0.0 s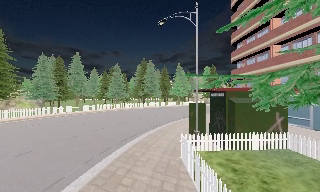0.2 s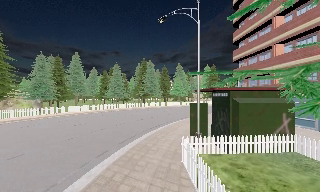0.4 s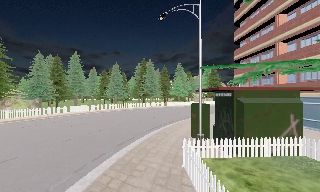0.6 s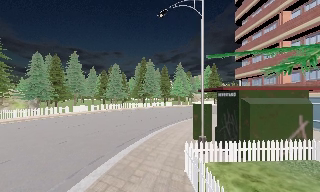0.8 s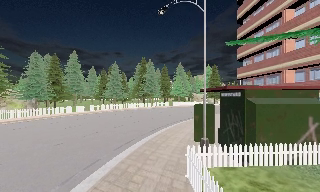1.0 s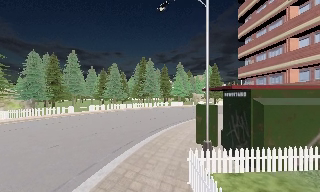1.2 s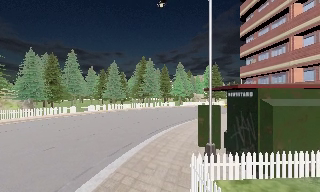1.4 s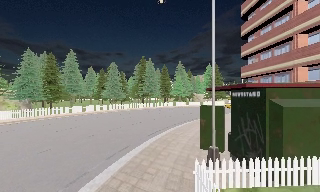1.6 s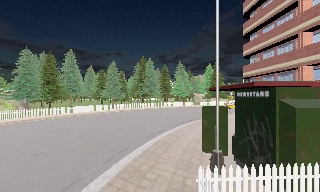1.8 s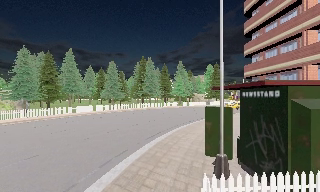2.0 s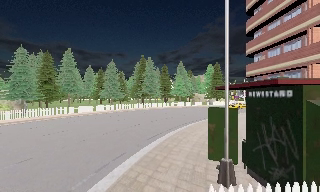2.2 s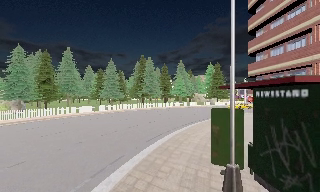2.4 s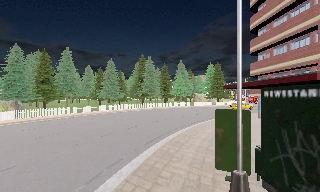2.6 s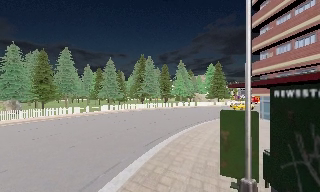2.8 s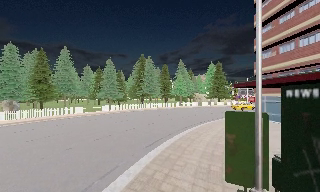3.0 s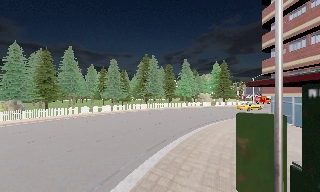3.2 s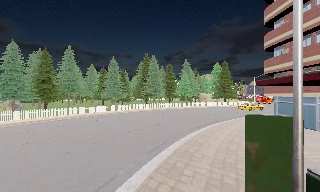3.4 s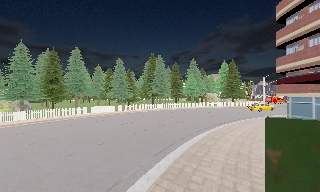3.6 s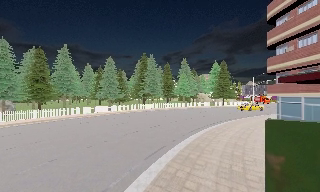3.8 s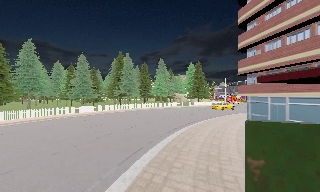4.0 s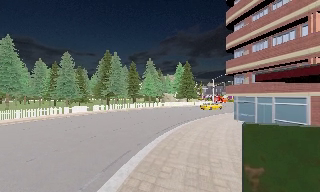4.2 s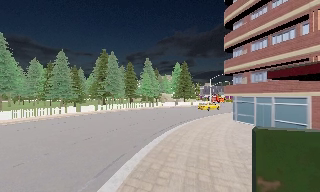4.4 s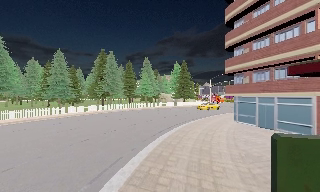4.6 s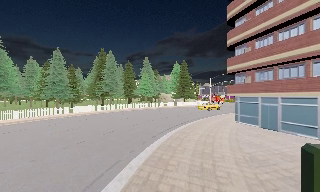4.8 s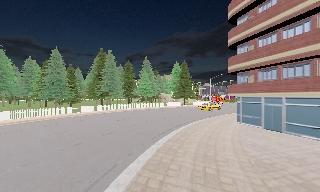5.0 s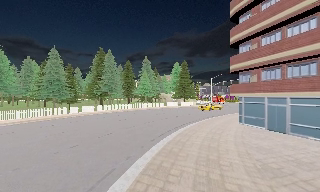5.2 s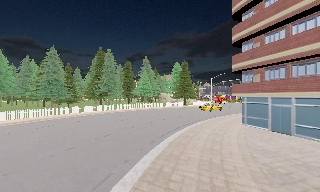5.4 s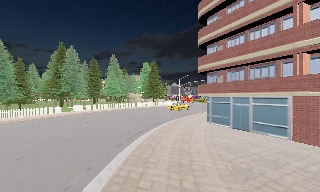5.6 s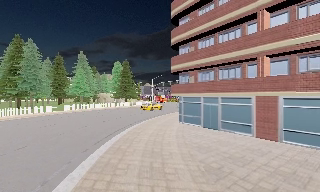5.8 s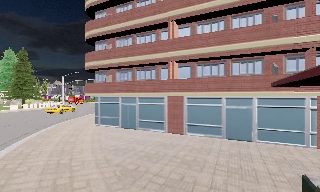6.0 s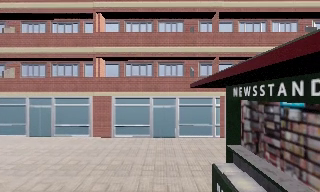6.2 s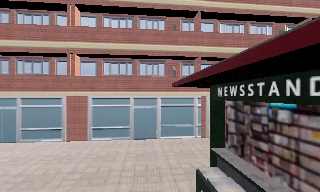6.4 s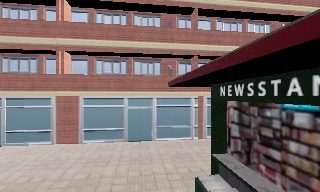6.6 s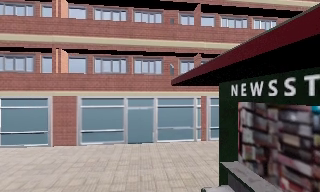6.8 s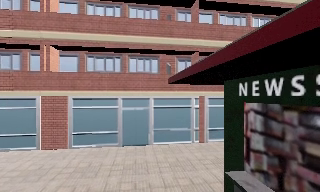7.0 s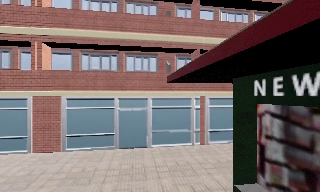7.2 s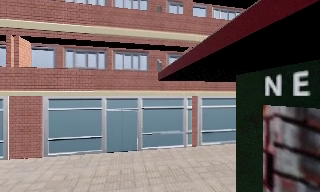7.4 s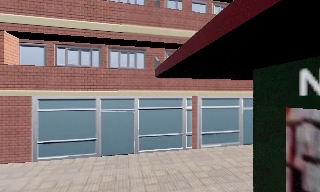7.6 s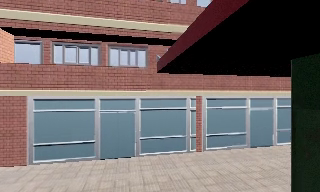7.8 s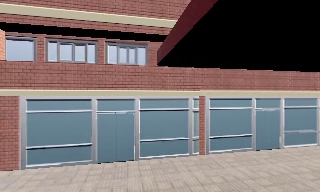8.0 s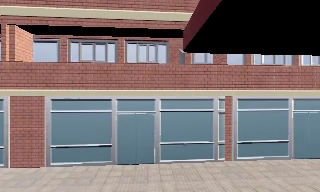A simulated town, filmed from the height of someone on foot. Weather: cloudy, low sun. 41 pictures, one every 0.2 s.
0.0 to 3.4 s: The camera travels forward, about 6 m, so what stands in front looms larger.
3.4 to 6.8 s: The camera pans to its right, which is clockwise from overhead, by about 100 degrees. It travels forward, about 6 m.
6.8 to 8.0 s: The camera travels forward, about 2 m, so what stands in front looms larger.
The film runs forward here.
